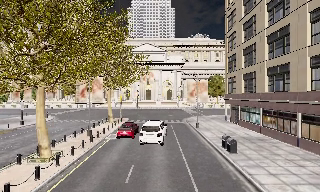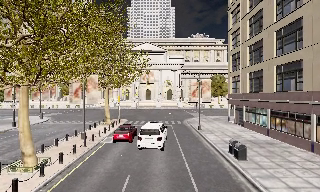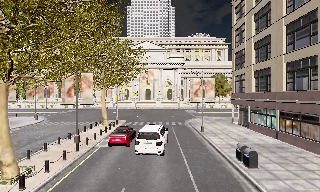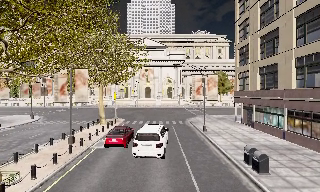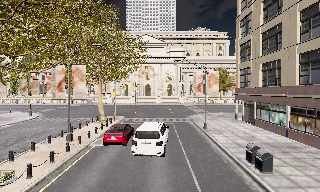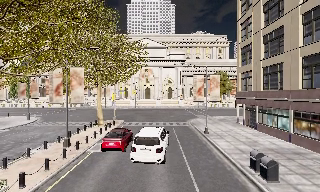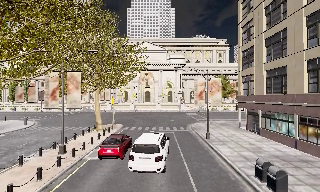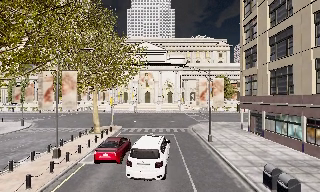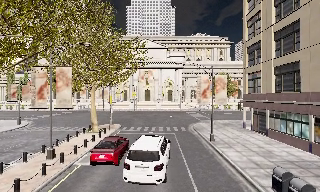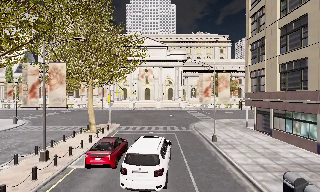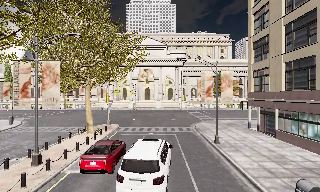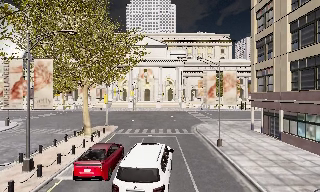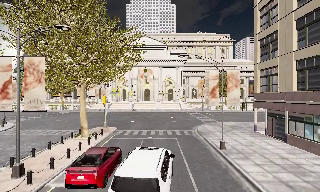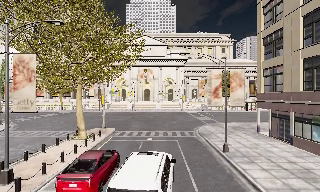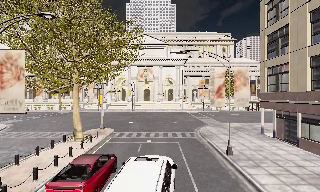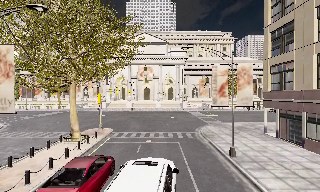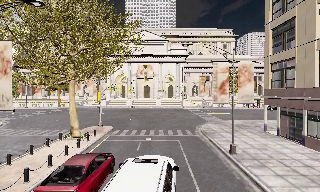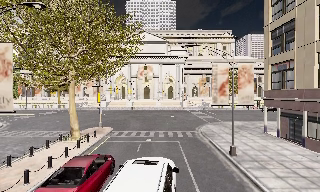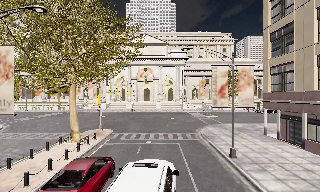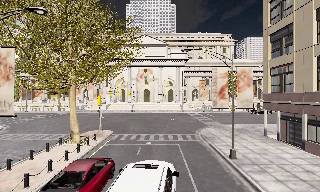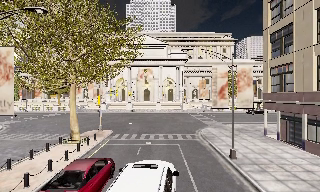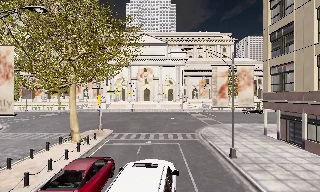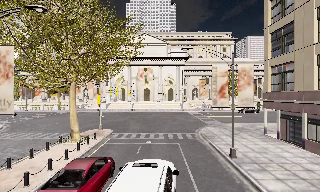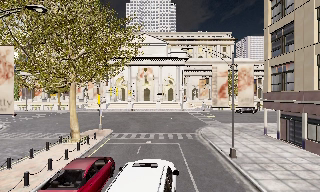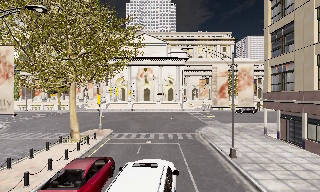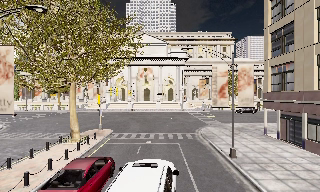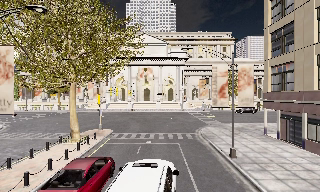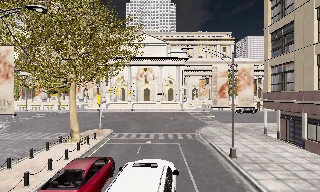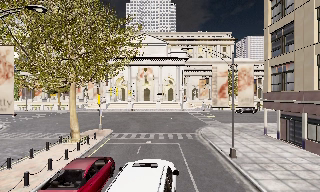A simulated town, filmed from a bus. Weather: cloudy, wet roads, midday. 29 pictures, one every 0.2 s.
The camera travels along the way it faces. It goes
forward.
0.0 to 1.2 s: The camera travels forward, about 5 m, so what stands in front looms larger. It loses speed.
1.2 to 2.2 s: The camera travels forward, about 3.5 m, so what stands in front looms larger.
2.2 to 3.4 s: The camera travels forward, about 2.5 m, so what stands in front looms larger. It loses speed.
3.4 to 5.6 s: The camera keeps its place and its aim.
The film runs forward here.
